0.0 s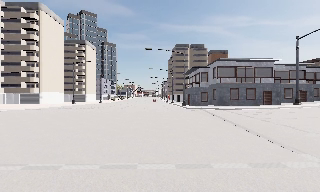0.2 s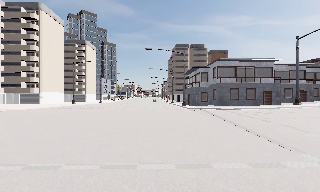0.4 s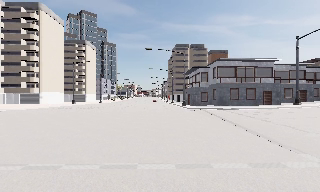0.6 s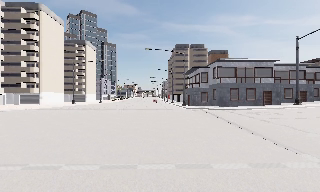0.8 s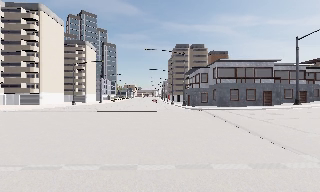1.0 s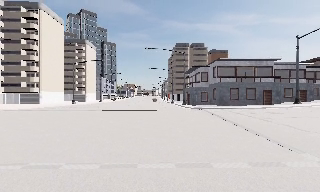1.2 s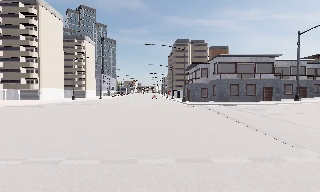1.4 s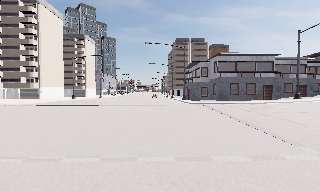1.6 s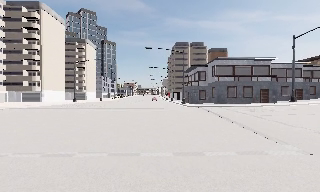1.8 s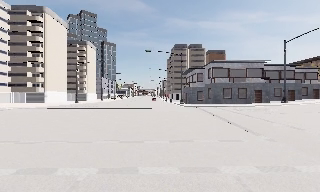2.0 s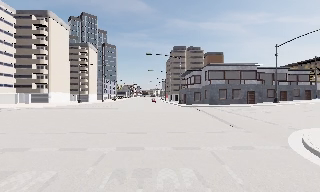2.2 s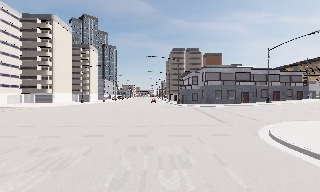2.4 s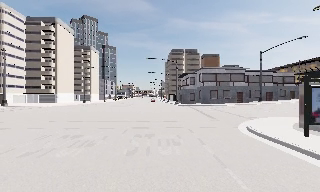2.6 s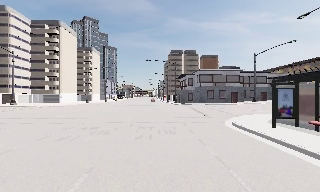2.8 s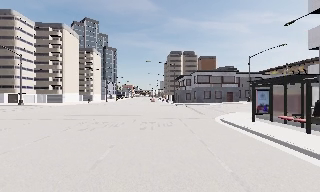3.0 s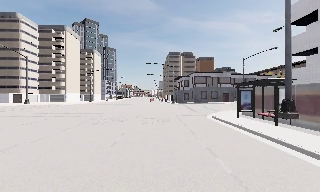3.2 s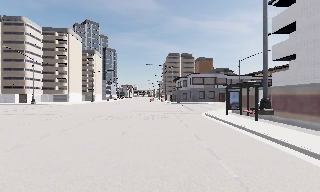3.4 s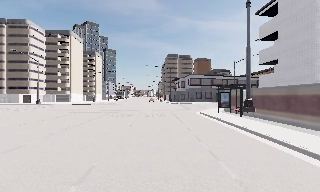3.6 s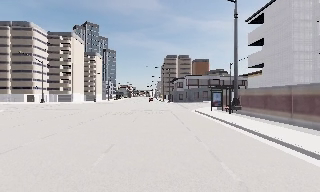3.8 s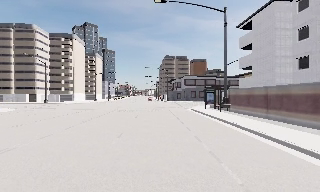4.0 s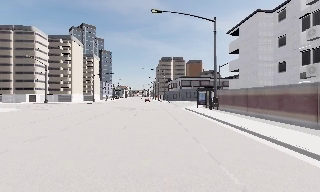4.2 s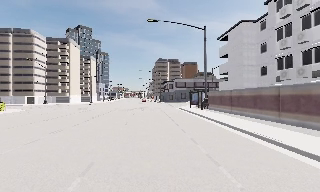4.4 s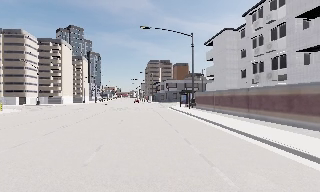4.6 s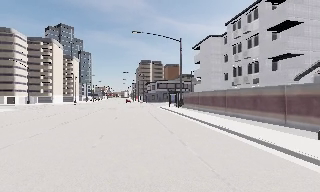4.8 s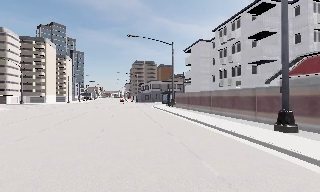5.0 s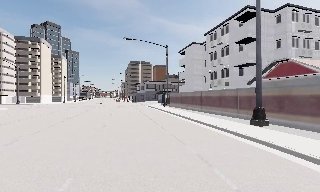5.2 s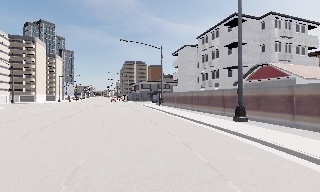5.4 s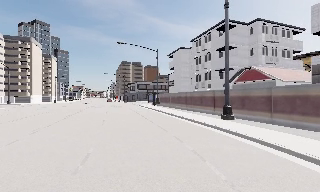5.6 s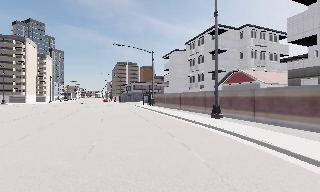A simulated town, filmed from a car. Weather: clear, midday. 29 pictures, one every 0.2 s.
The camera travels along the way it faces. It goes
backward.
0.0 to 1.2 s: The camera keeps its place and its aim.
1.2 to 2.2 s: The camera travels backward, about 6 m, so what stands in front gets smaller. It gains speed.
2.2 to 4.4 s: The camera travels backward, about 20 m, so what stands in front gets smaller.
4.4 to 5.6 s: The scene slides to the left, as the camera pans about 10 degrees to its right. It travels backward, about 8 m, so what stands in front gets smaller.
The film runs backward here.
